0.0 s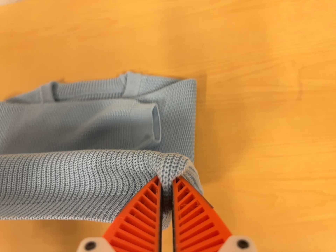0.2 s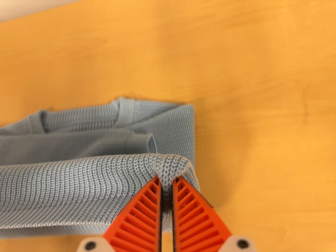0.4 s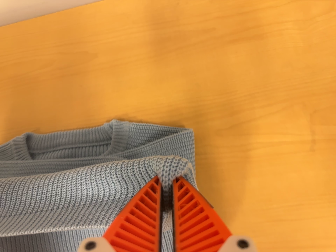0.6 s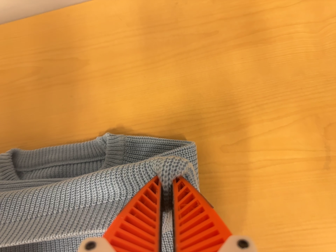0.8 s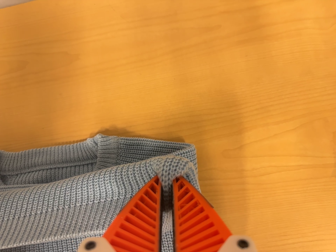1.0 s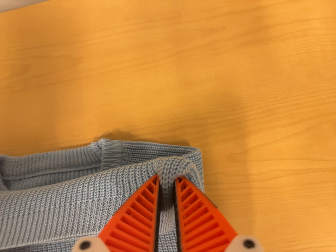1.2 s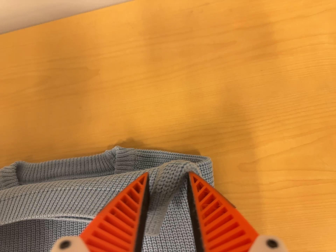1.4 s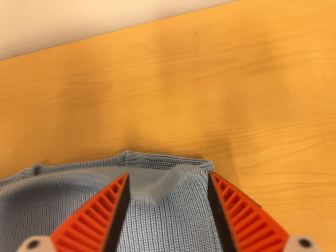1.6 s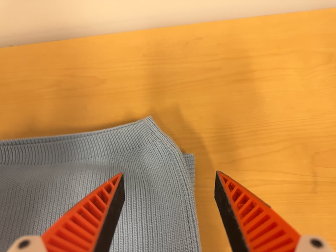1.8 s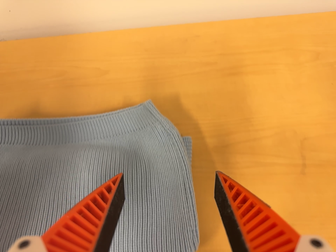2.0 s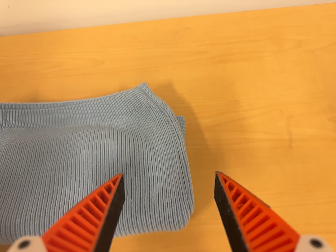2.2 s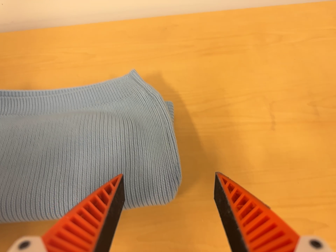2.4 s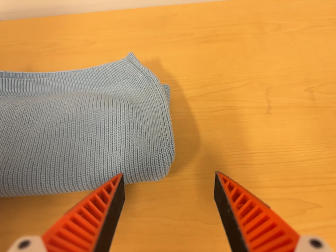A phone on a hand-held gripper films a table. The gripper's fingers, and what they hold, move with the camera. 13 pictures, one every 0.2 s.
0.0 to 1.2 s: The camera travels toward the top of its view and forward, about 18 cm, so close, fixed things drift downward.
1.2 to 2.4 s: The camera travels toward the bottom of its view and backward, about 26 cm. Its aim tips toward the top of its view by about 20 degrees.
The film runs forward here.
